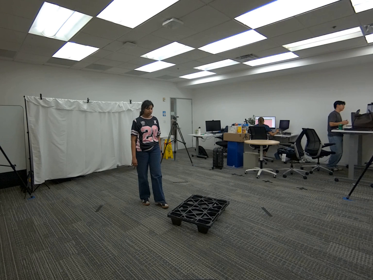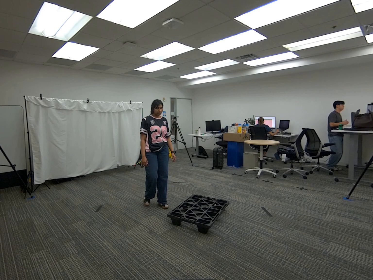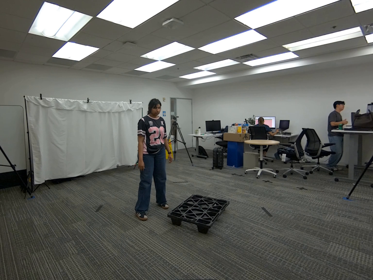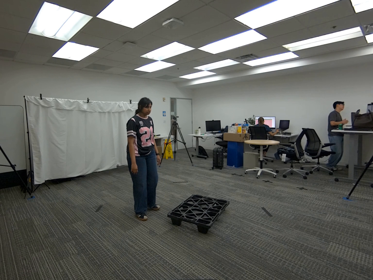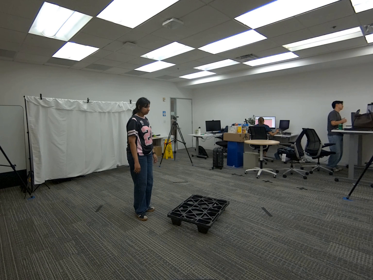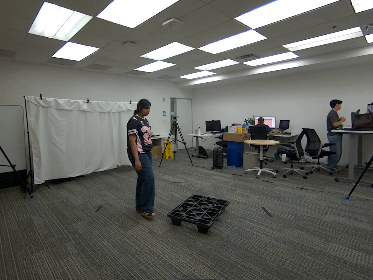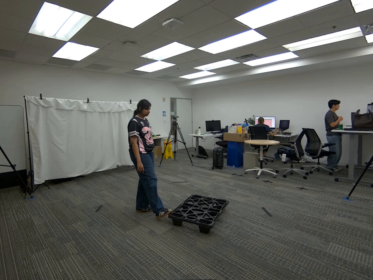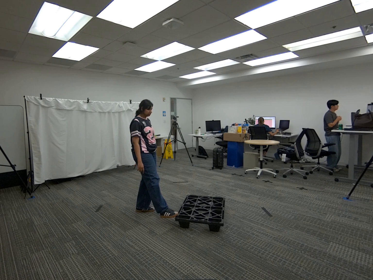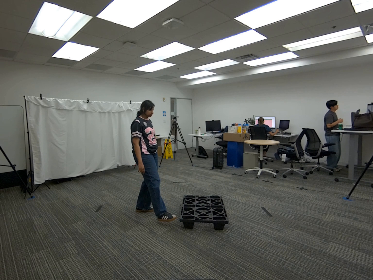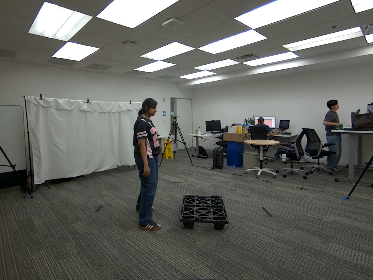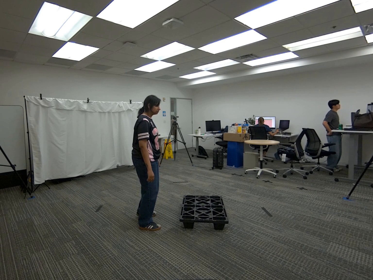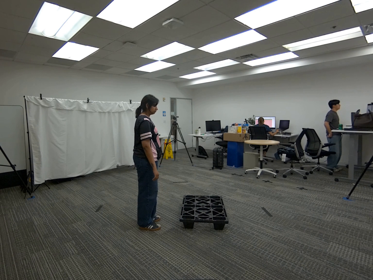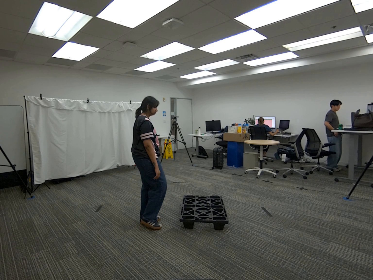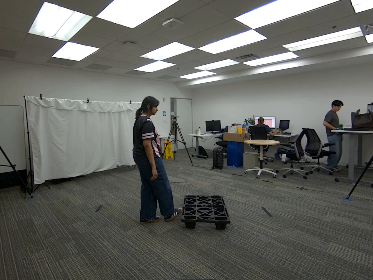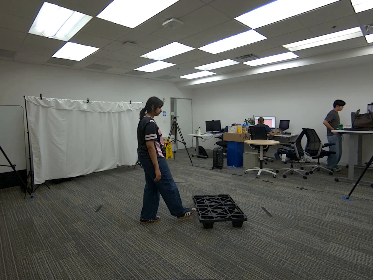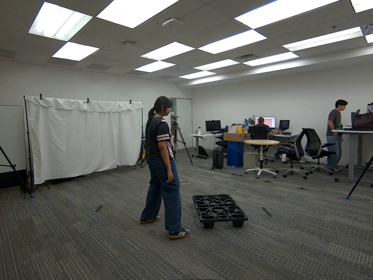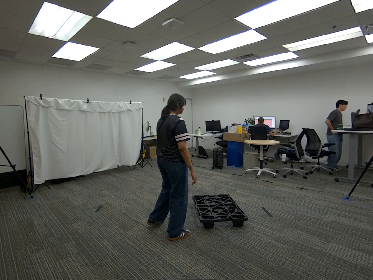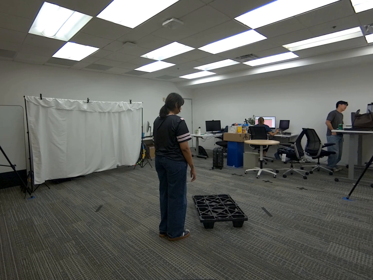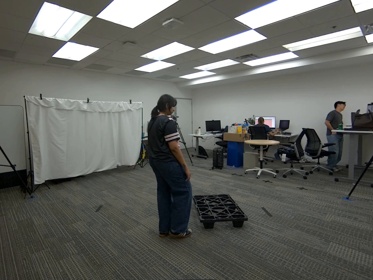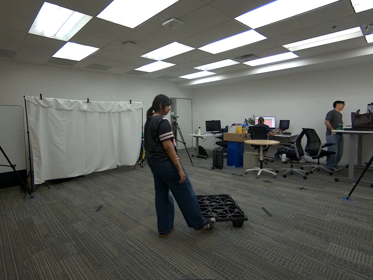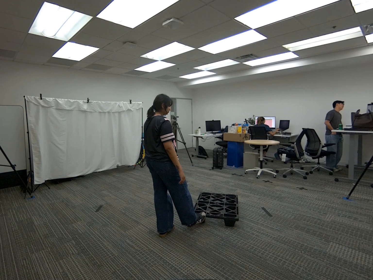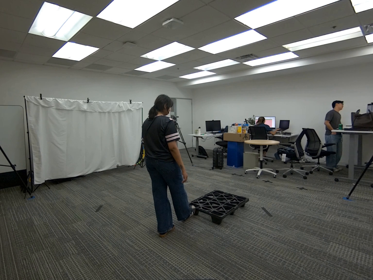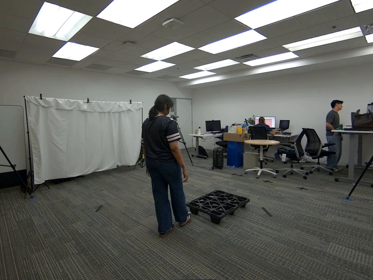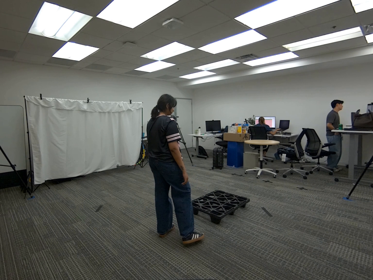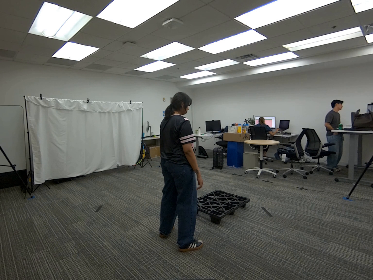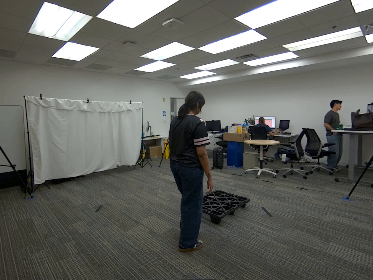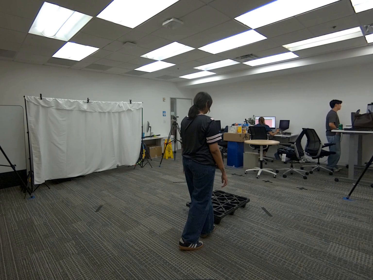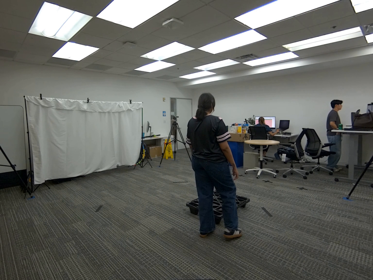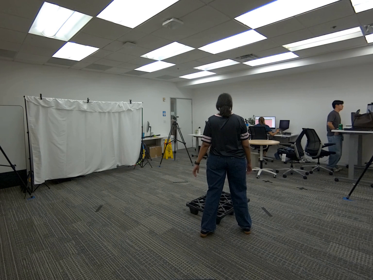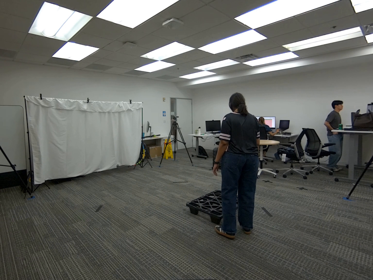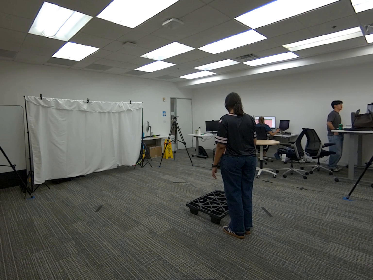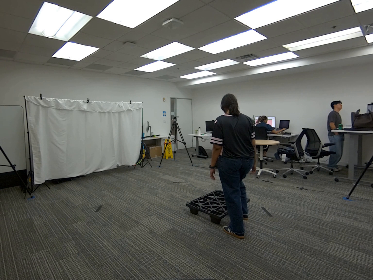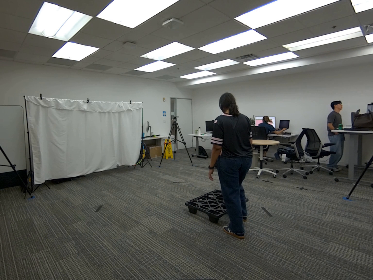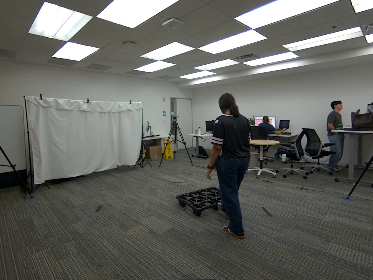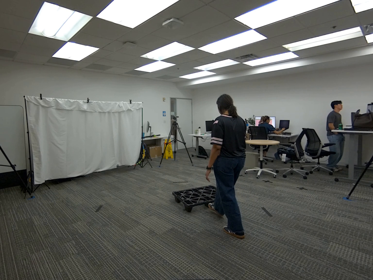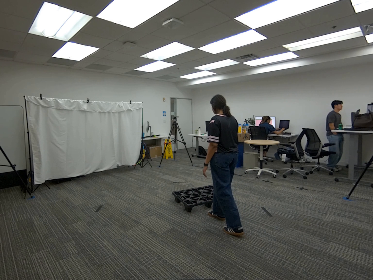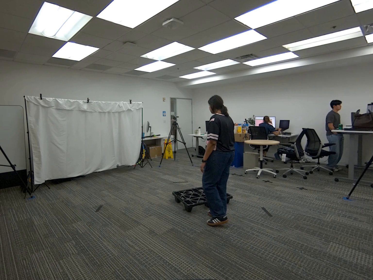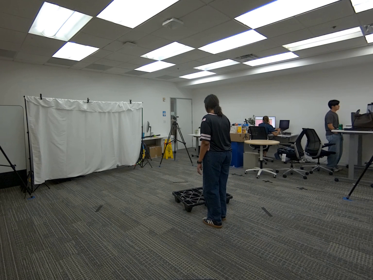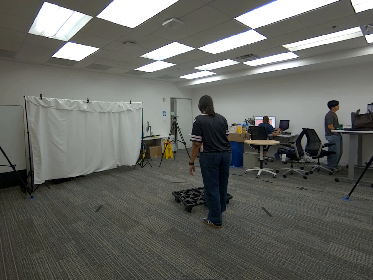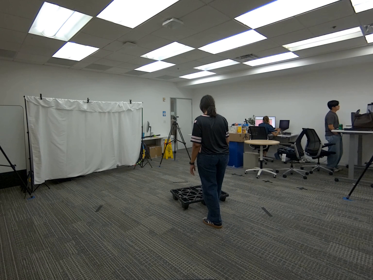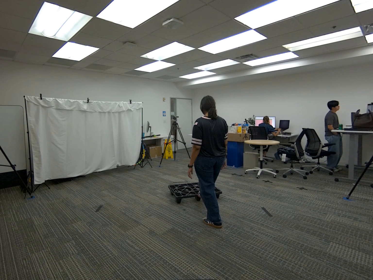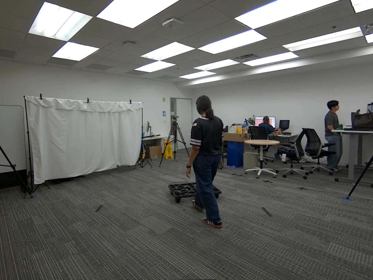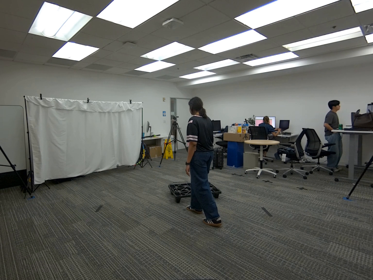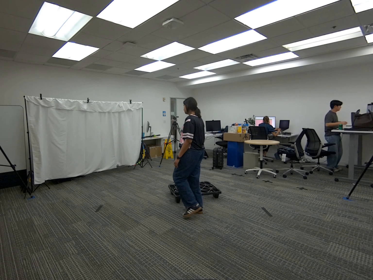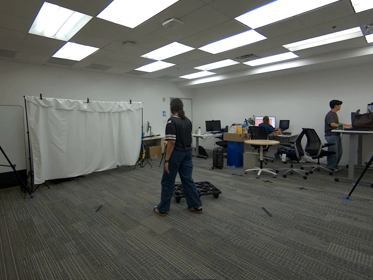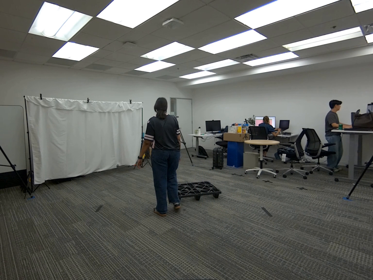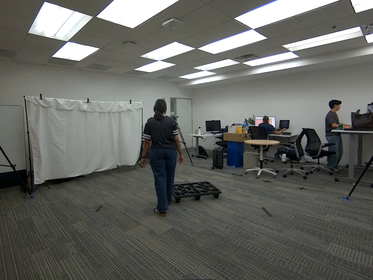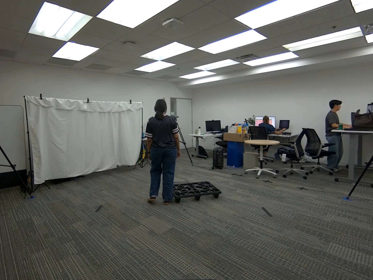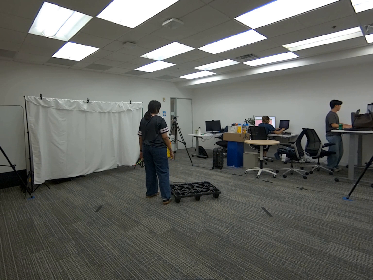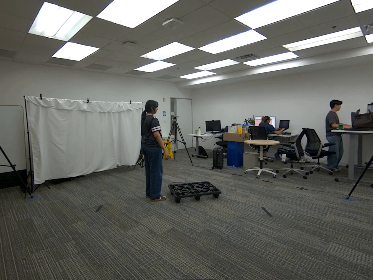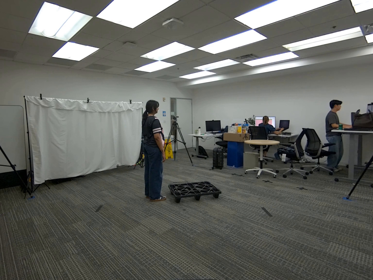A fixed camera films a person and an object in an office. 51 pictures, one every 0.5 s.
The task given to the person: Walk over to the platform on the ground and push the platform away from you.
